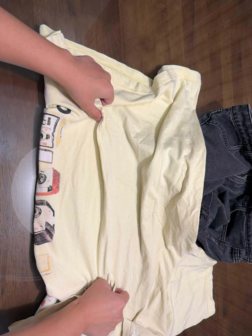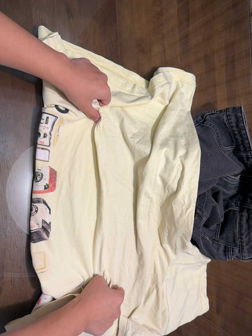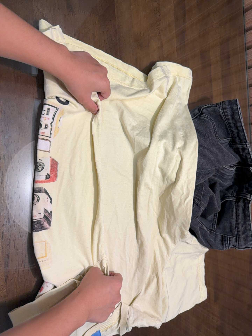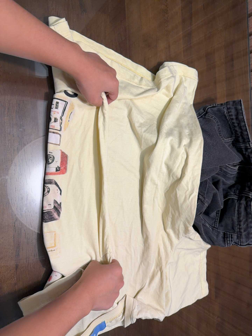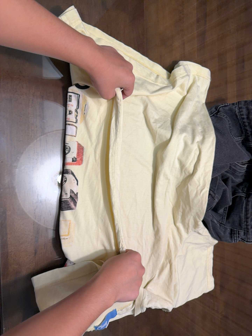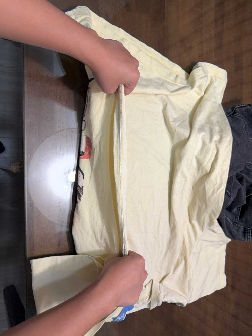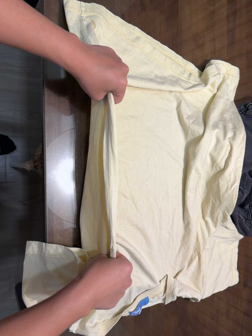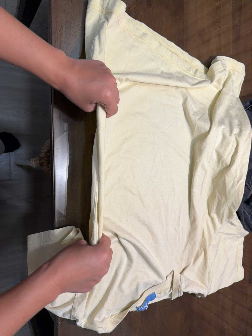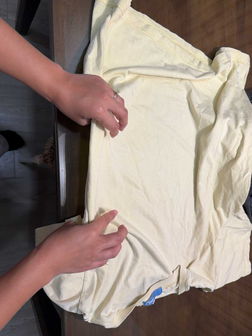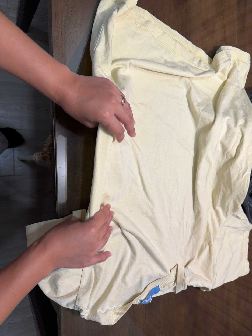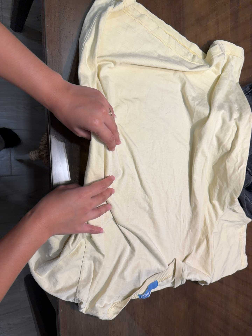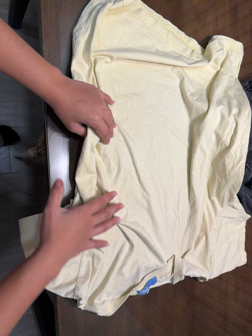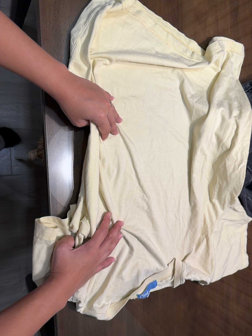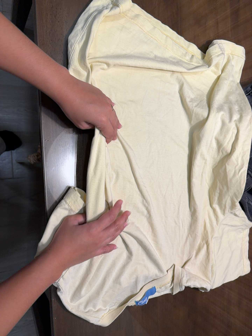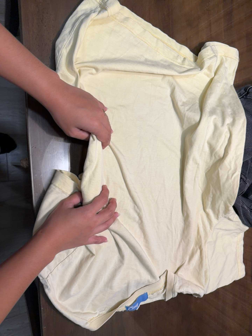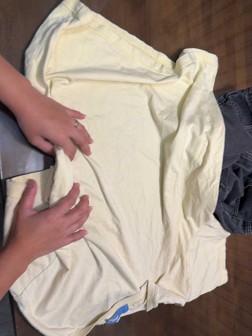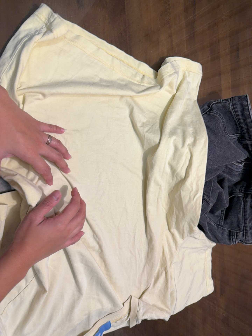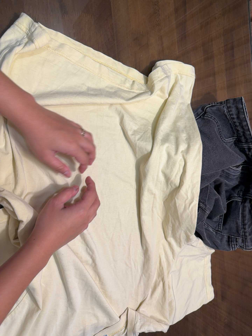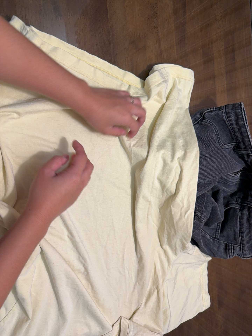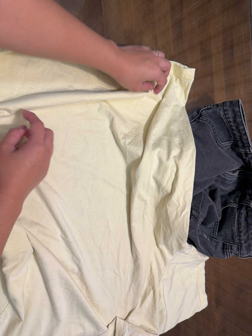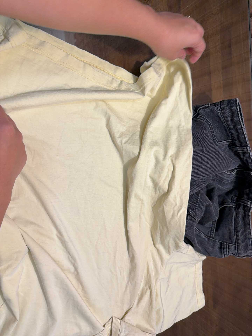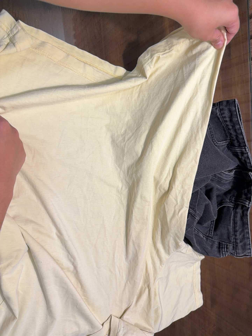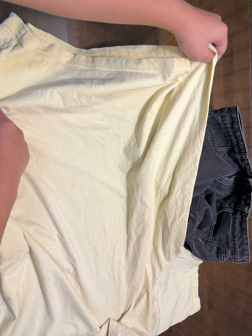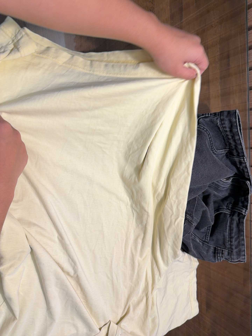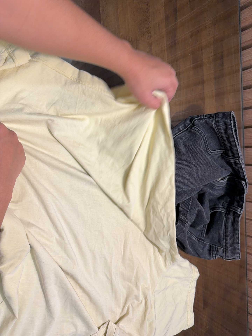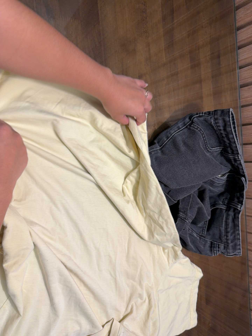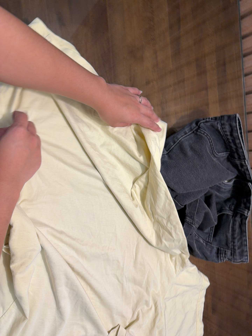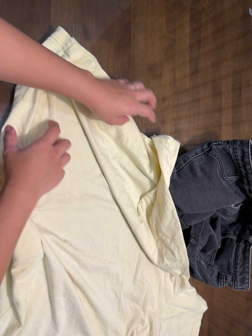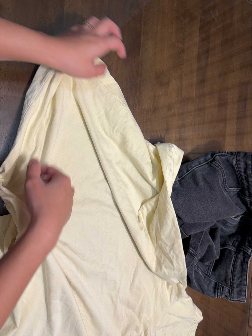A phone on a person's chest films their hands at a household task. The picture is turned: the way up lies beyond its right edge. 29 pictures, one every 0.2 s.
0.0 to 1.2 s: The camera travels to its left, backward and toward the bottom of its view, about 16 cm, so close, fixed things drift to the right.
1.2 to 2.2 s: The camera shifts only a little, or ends up much as it began.
2.2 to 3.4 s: The camera travels to its right, toward the top of its view and forward, about 16 cm, so close, fixed things drift to the left.
3.4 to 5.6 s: The camera rolls about its line of sight by about 10 degrees, and the scene rotates clockwise.
The film runs backward here.
